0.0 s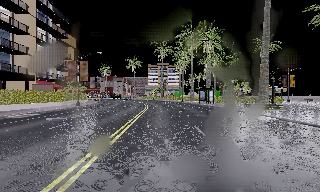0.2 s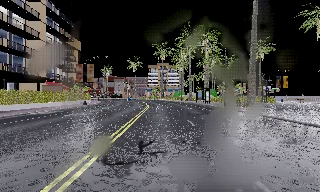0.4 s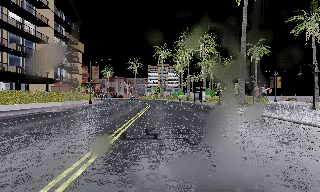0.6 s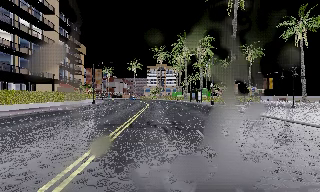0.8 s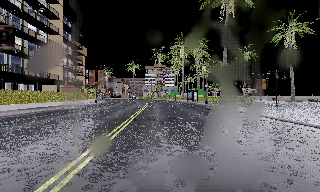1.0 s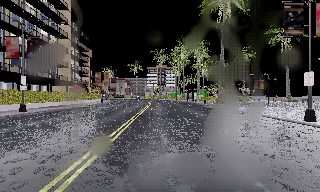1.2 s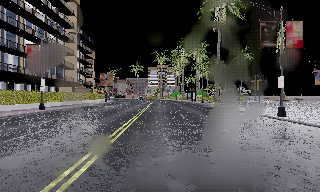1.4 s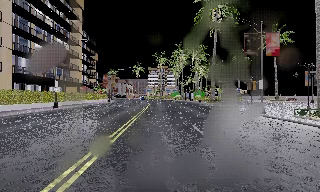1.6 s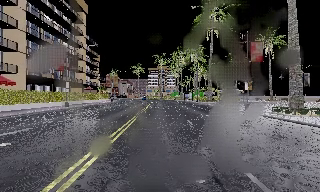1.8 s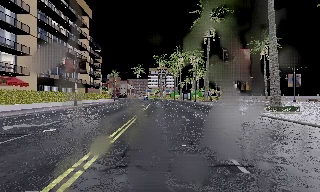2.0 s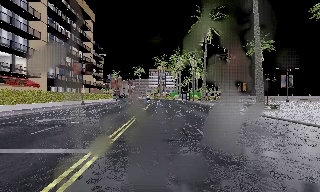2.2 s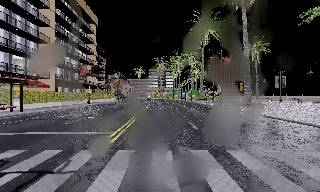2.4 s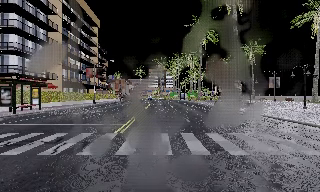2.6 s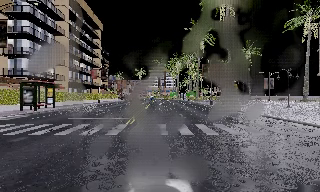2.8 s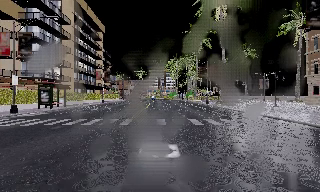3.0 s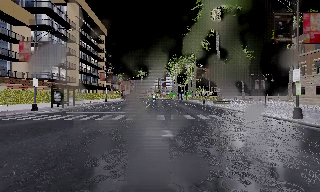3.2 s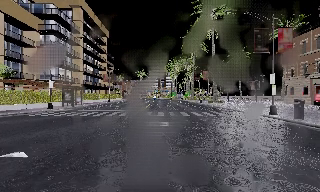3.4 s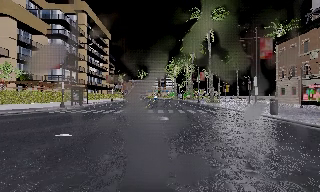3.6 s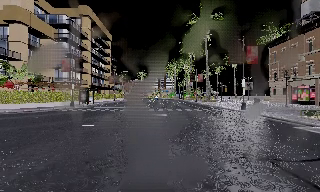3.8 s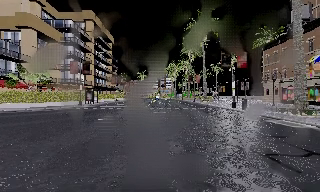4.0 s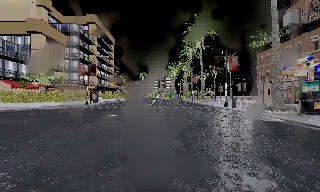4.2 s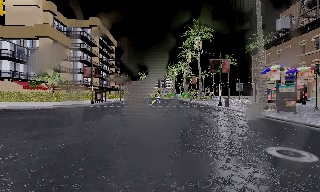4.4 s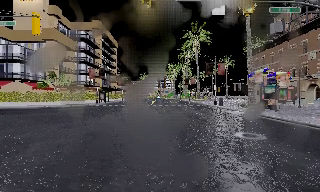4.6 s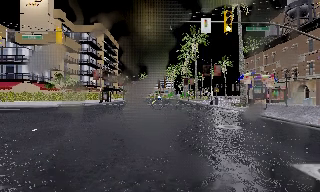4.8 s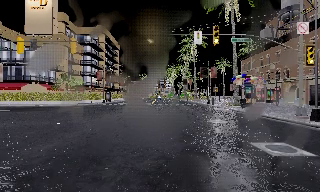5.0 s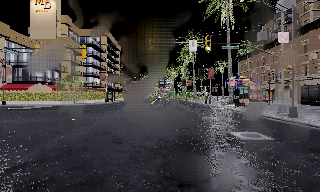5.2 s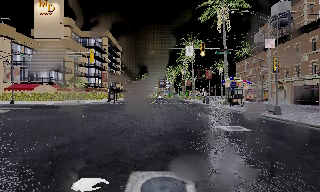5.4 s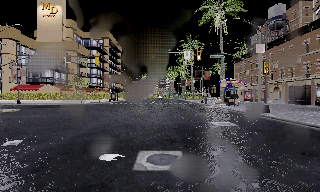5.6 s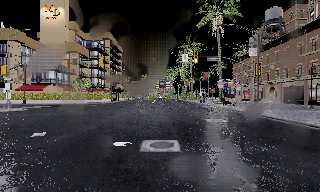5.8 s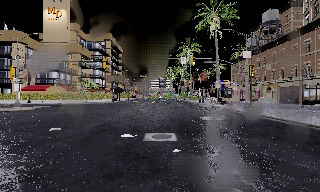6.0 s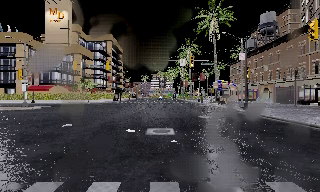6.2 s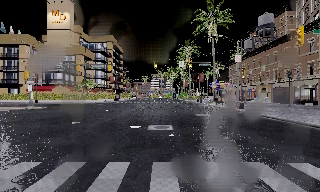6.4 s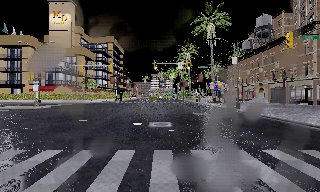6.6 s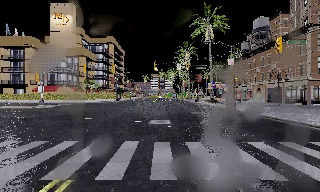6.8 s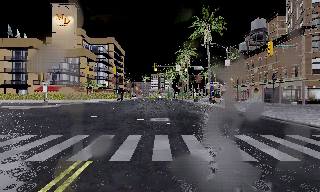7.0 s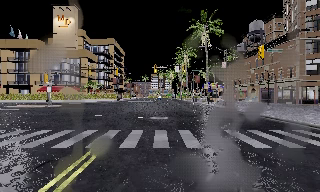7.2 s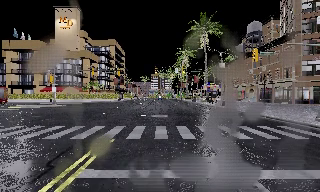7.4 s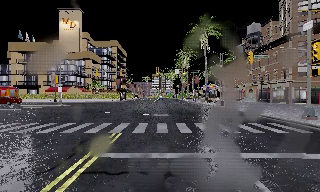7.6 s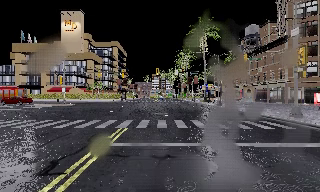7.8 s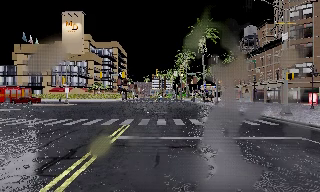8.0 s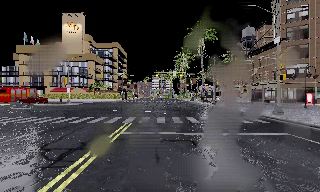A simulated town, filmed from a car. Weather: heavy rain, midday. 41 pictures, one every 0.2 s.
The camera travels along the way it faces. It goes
backward.
0.0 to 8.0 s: The camera travels backward, about 65 m, so what stands in front gets smaller. It loses speed.
The film runs backward here.
